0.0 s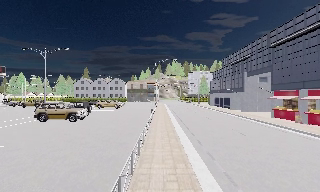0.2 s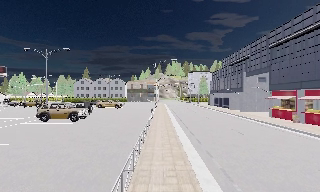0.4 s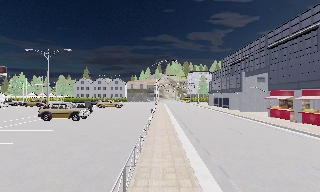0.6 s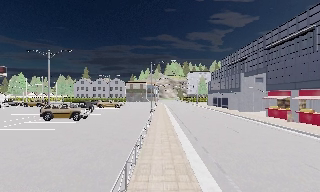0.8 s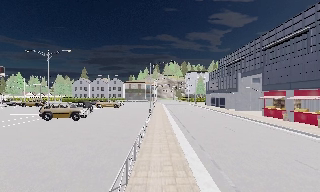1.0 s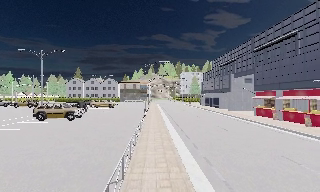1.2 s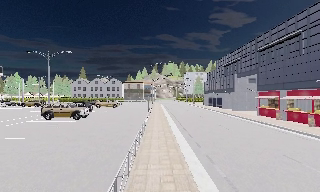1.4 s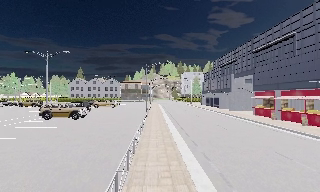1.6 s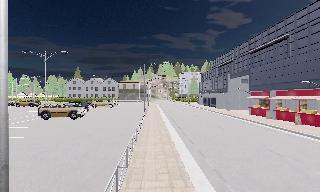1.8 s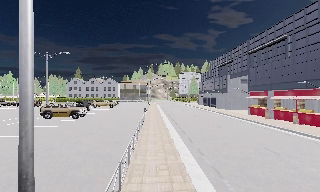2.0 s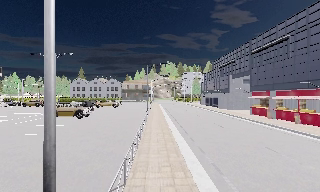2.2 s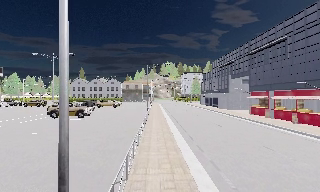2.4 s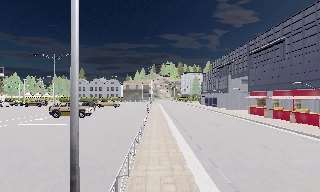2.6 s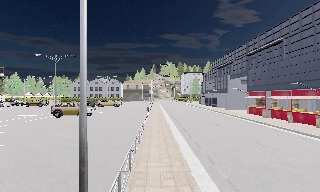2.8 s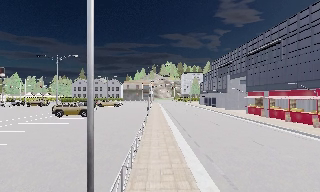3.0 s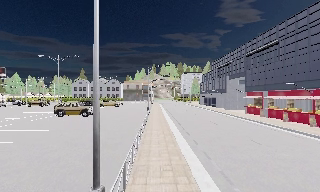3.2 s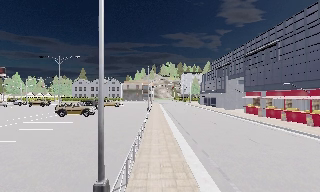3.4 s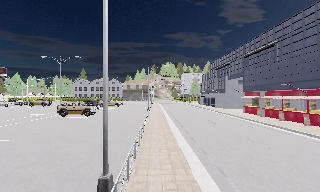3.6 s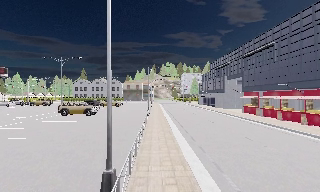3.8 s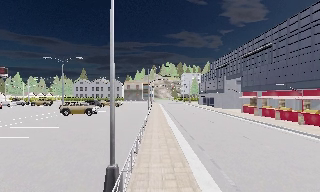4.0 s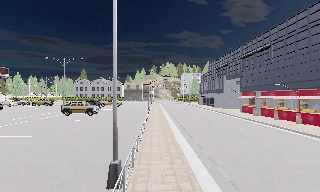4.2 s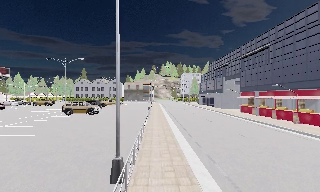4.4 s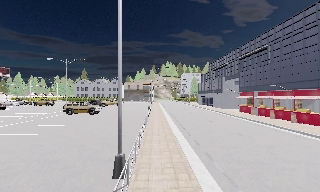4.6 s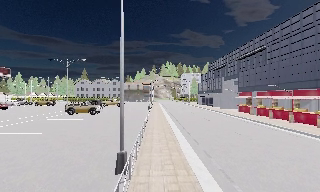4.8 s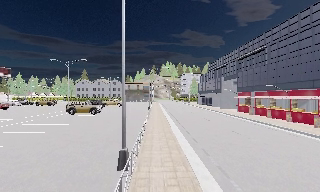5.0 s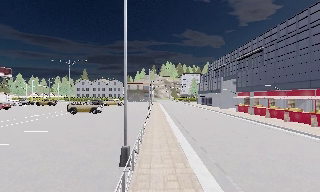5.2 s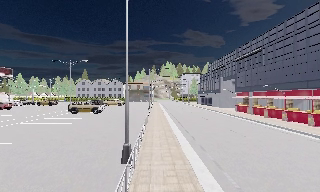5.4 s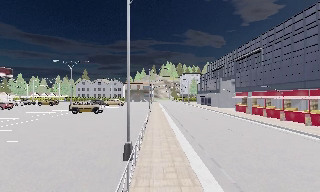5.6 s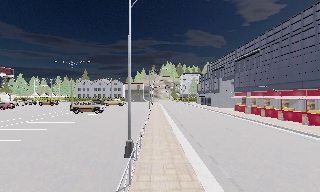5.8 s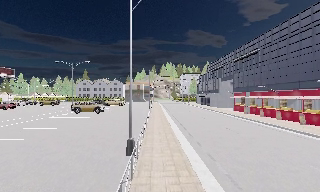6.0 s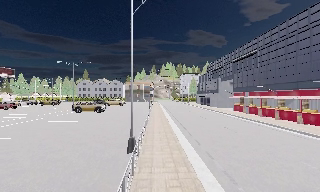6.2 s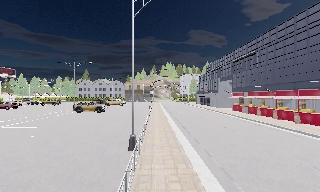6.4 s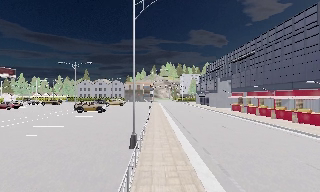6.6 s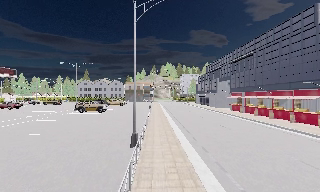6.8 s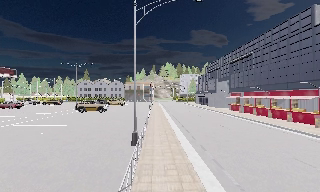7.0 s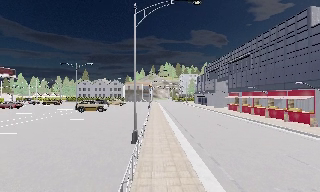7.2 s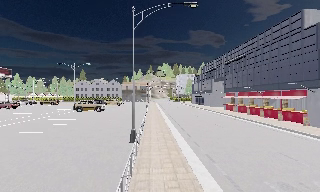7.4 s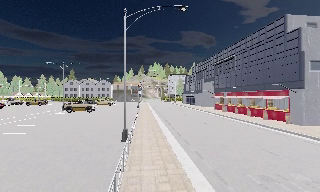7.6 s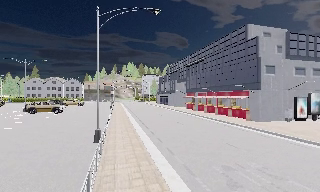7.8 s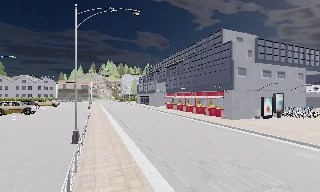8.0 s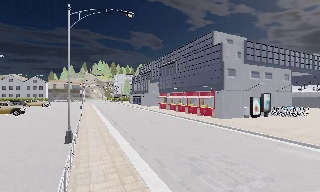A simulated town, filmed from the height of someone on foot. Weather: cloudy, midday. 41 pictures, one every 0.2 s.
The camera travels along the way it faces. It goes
backward.
0.0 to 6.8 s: The camera travels backward, about 9 m, so what stands in front gets smaller.
6.8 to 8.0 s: The scene slides to the left, as the camera pans about 25 degrees to its right. It travels backward, about 1.5 m, so what stands in front gets smaller.
The film runs backward here.
